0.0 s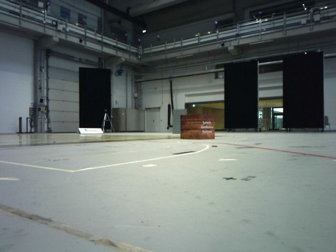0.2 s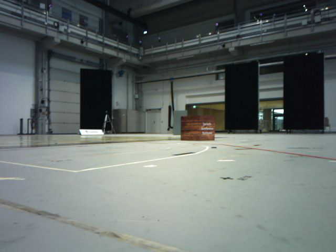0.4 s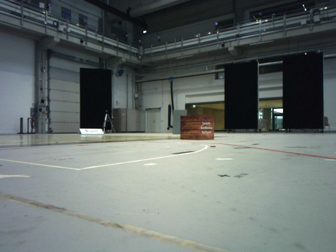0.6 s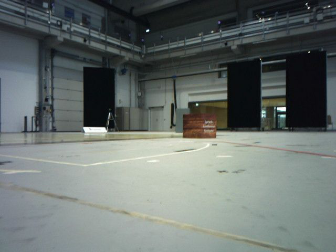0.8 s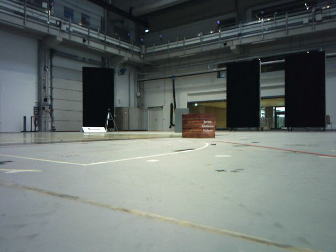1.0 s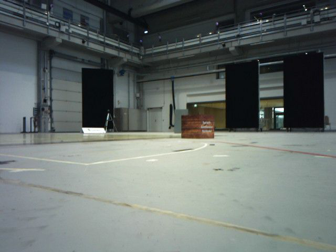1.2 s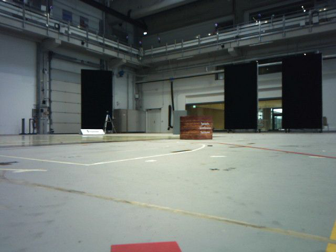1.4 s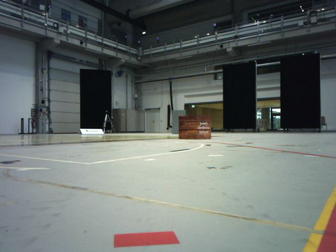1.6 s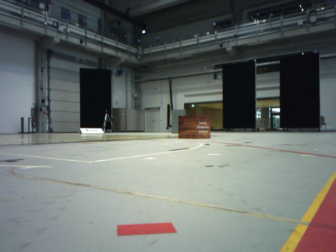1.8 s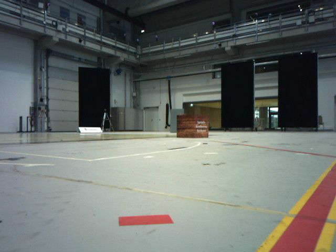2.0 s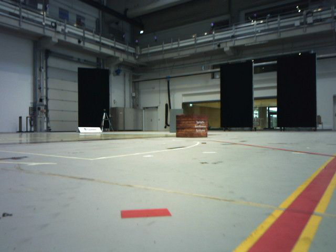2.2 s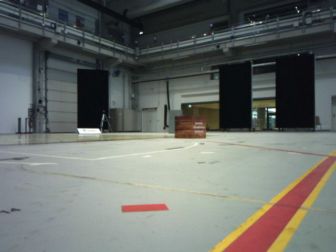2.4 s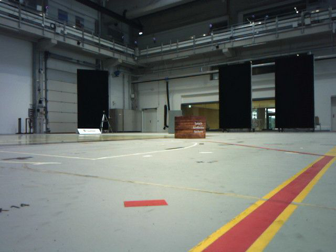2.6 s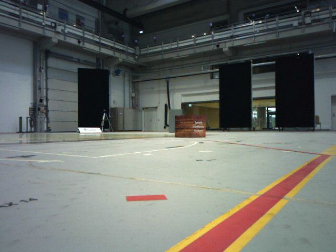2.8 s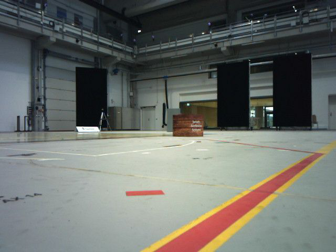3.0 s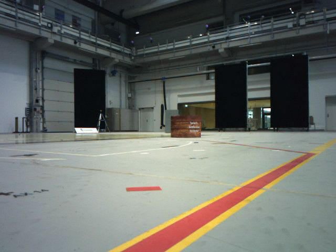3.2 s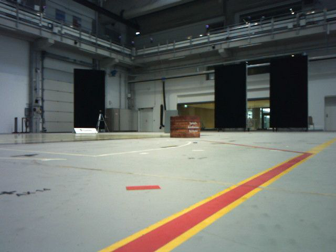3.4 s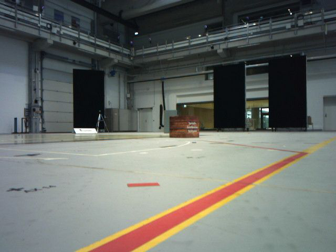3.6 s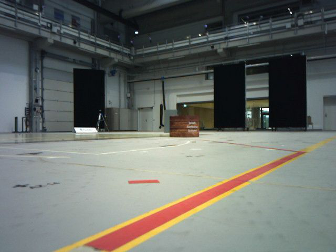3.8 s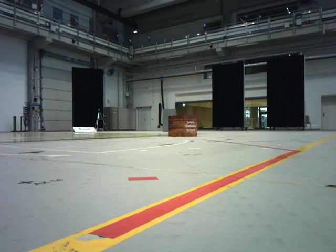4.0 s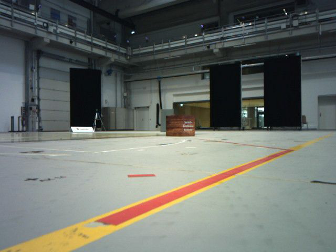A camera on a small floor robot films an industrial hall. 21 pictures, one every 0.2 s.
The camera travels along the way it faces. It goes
backward.
0.0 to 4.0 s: The camera travels backward, about 0.8 m, so what stands in front gets smaller.
The film runs backward here.
